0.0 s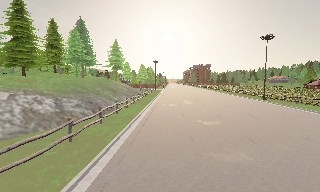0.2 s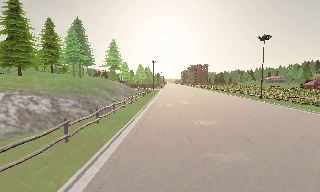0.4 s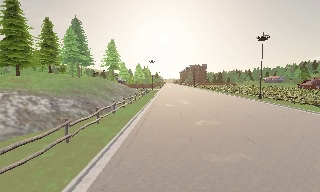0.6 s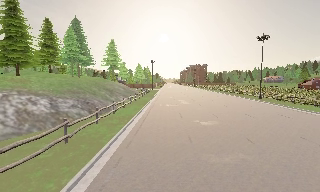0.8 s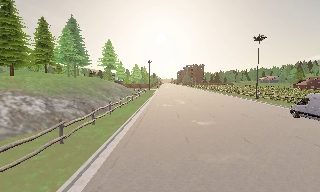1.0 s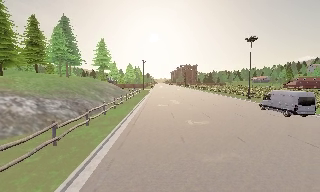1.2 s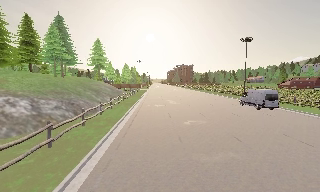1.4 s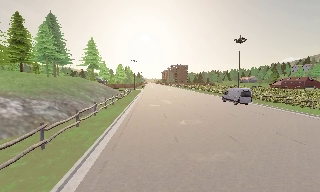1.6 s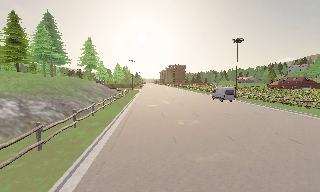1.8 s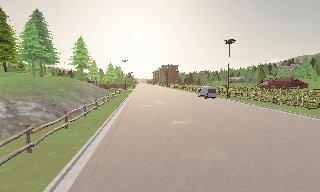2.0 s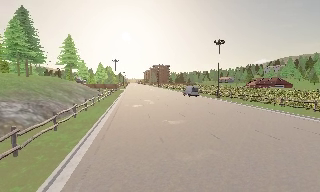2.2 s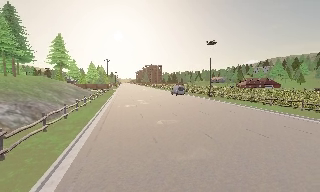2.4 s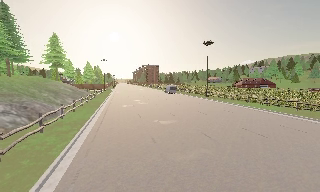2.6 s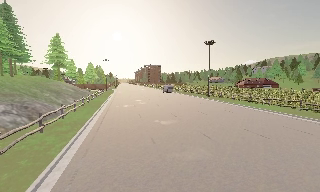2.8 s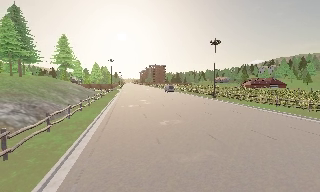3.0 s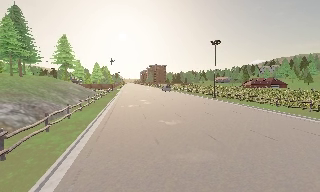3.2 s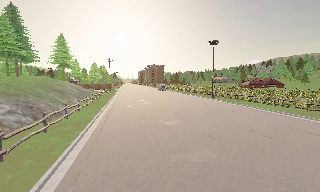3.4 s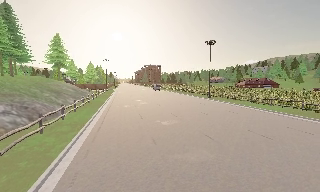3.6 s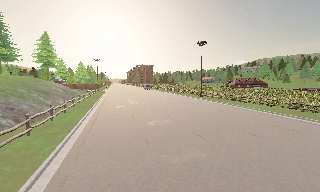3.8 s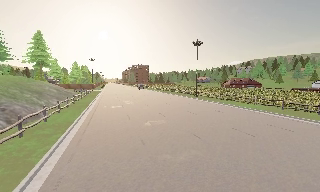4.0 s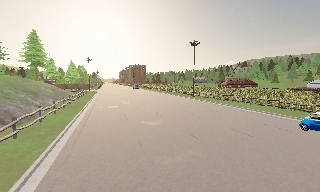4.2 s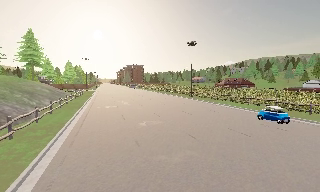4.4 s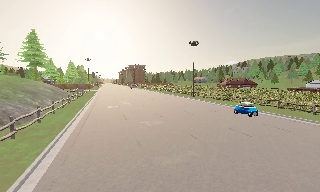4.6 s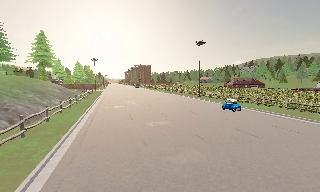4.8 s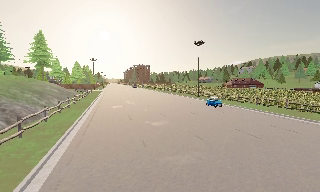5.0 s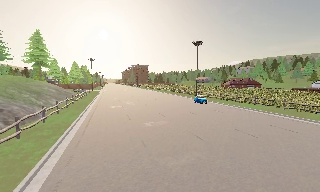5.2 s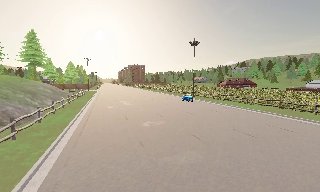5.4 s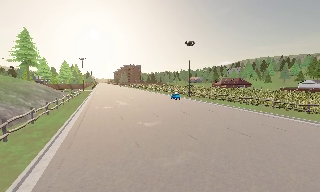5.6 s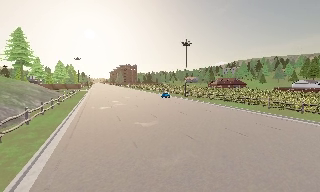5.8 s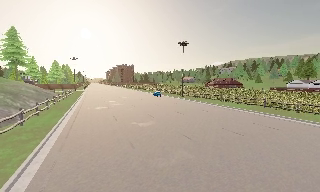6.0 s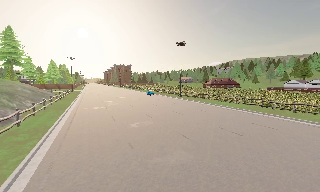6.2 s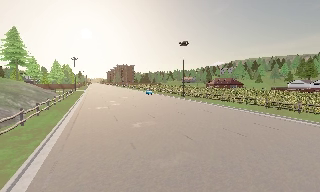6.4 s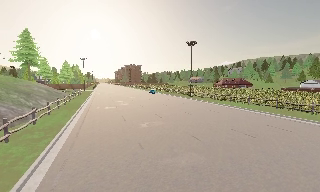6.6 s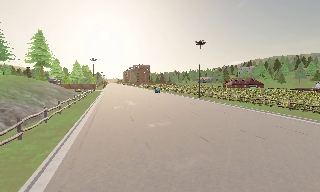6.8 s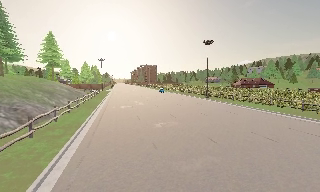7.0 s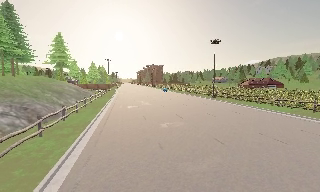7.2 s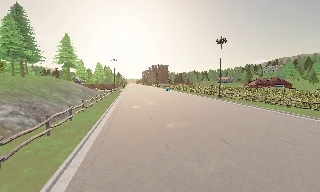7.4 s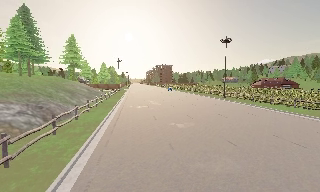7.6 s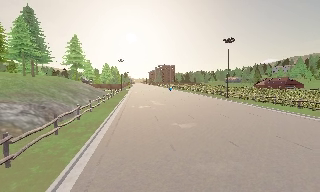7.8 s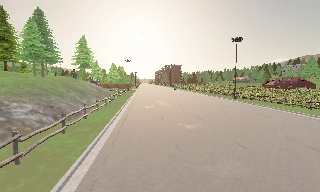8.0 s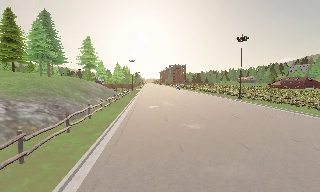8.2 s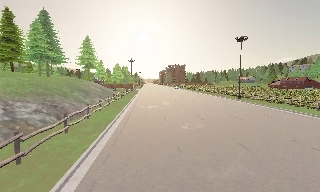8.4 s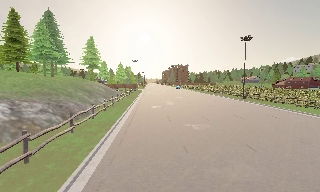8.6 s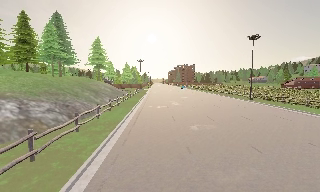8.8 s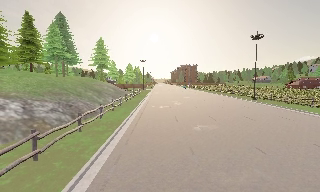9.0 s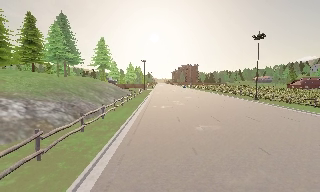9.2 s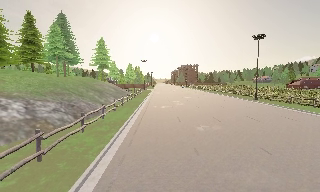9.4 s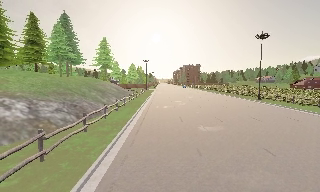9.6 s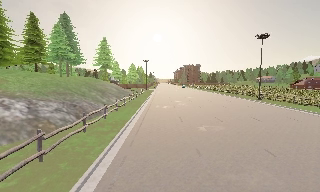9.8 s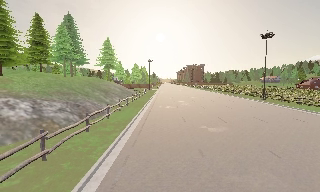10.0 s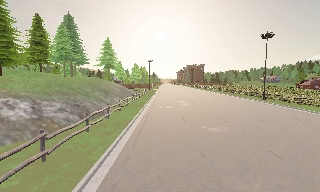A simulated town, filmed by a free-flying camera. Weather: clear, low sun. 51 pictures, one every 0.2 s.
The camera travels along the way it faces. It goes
forward.
0.0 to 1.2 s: The camera shifts only a little, or ends up much as it began.
1.2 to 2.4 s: The camera pans to its right, which is clockwise from overhead, by about 10 degrees.
2.4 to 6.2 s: The camera travels forward, about 0.5 m, so what stands in front looms larger.
6.2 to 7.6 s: The camera swings to its left by about 15 degrees, and the scene slides to the right.
7.6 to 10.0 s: The camera shifts only a little, or ends up much as it began.
The film runs forward here.
